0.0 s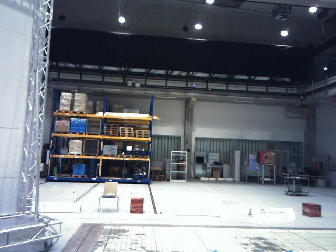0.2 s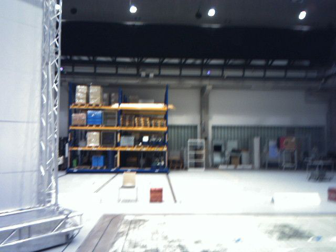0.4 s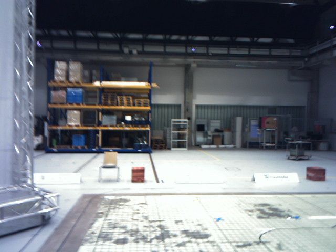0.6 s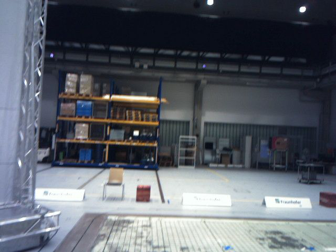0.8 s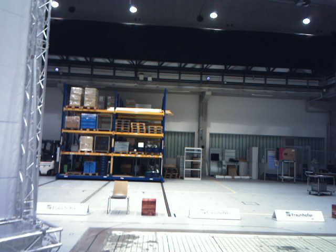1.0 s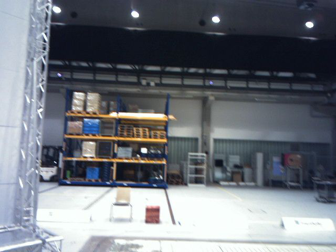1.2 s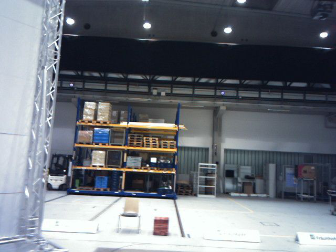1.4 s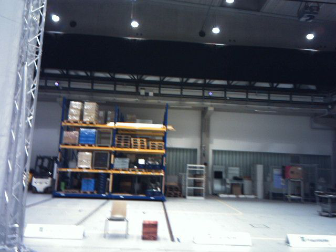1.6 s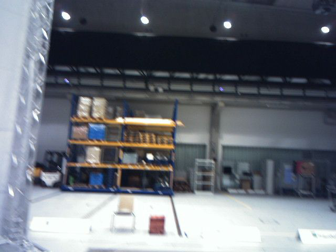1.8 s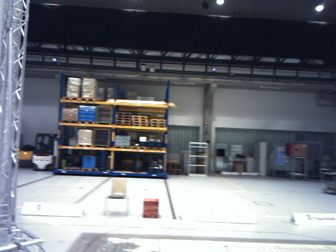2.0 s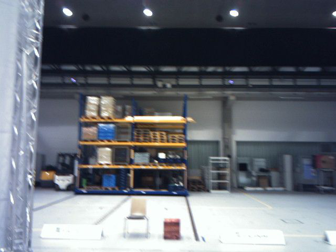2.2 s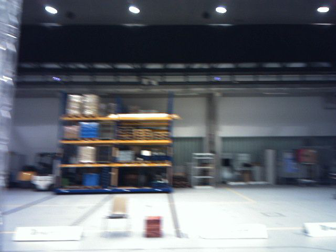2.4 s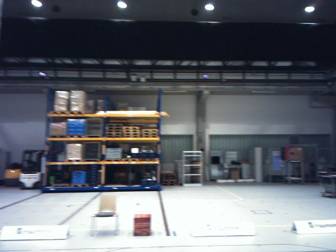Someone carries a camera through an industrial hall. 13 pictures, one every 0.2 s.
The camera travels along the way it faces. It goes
forward.
0.0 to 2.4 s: The camera travels forward, about 2.2 m, so what stands in front looms larger.
The film runs forward here.
